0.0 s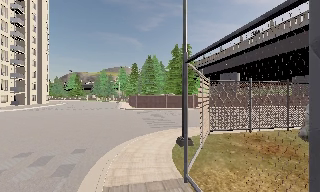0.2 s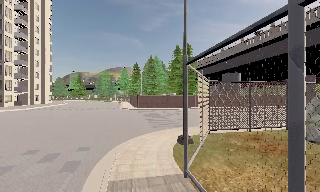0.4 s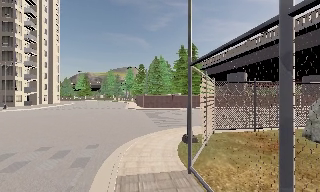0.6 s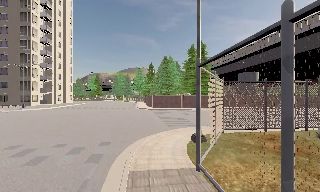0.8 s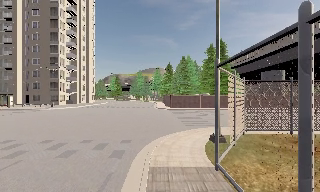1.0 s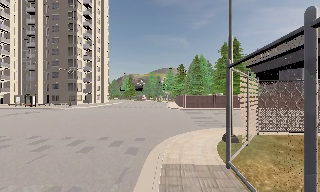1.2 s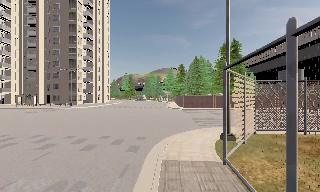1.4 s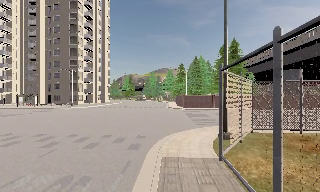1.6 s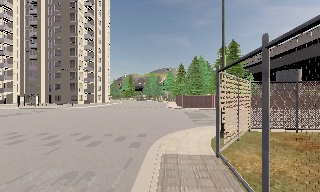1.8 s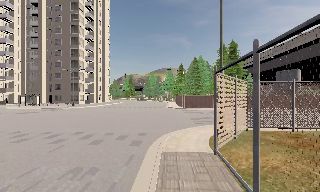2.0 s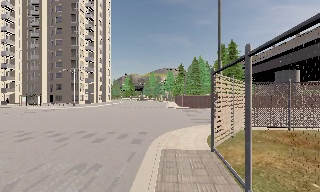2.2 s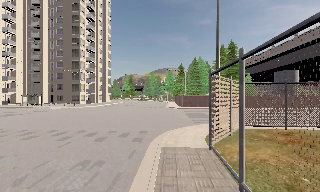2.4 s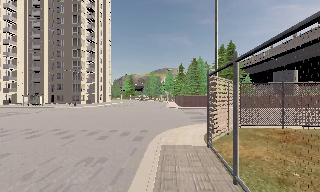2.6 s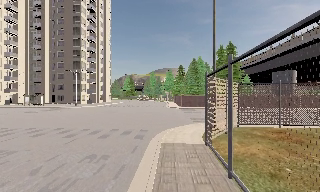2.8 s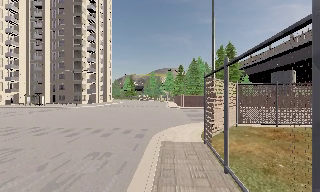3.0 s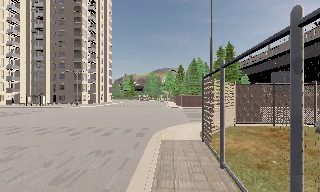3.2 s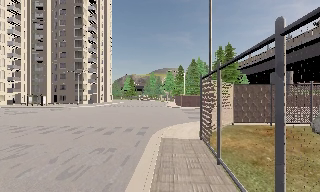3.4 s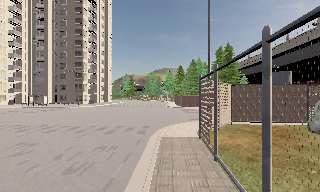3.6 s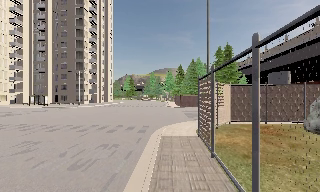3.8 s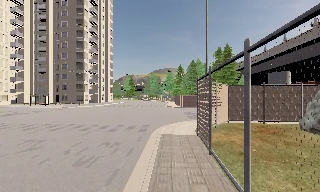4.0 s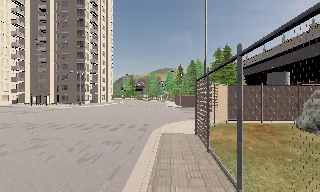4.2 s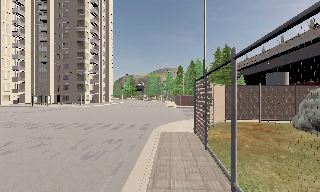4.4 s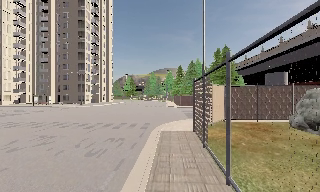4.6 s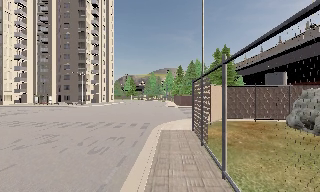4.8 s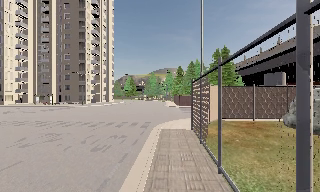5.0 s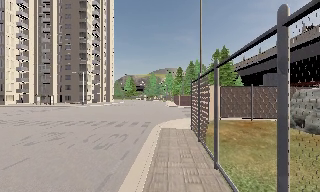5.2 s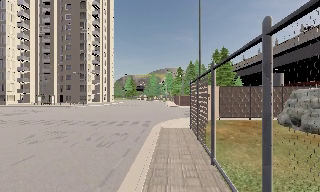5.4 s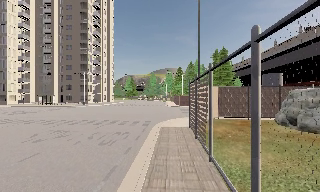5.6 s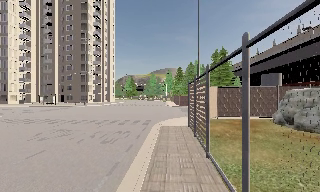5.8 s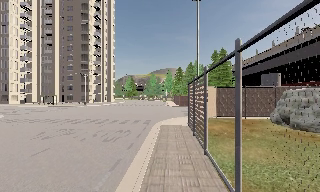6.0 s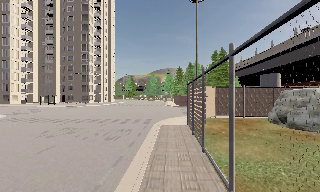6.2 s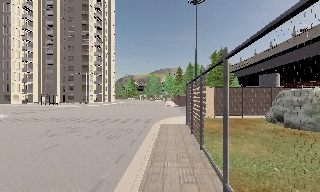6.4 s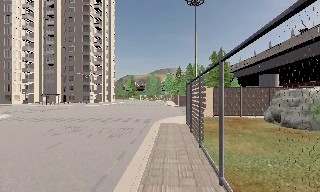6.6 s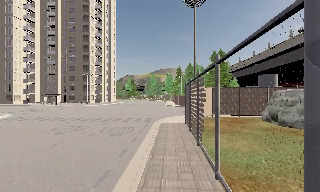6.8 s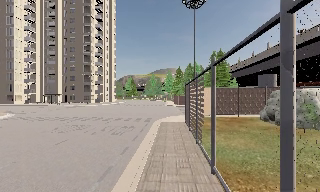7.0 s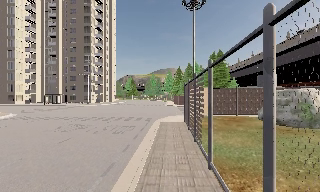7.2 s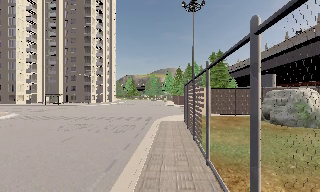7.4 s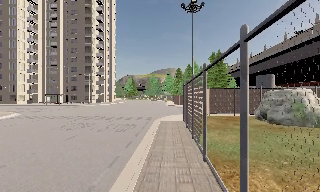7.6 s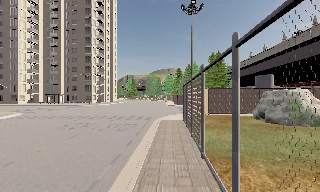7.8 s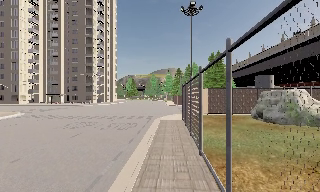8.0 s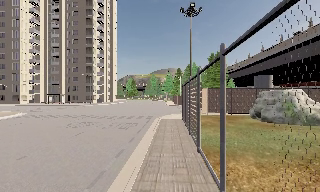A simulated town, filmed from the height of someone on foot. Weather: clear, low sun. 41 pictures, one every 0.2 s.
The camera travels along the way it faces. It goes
backward.
0.0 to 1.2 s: The camera swings to its left by about 15 degrees, and the scene slides to the right. It travels backward, about 1.5 m, so what stands in front gets smaller.
1.2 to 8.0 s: The camera travels backward, about 9 m, so what stands in front gets smaller.
The film runs backward here.
